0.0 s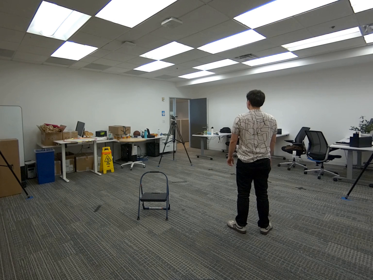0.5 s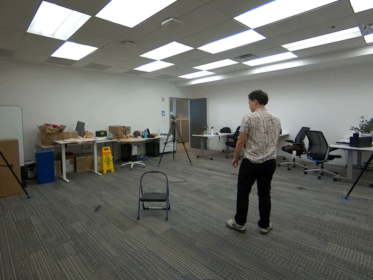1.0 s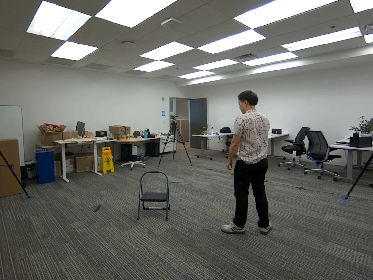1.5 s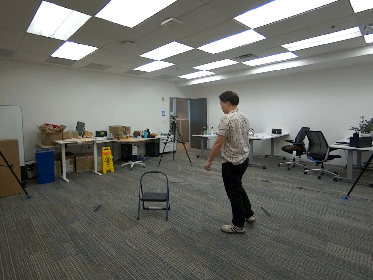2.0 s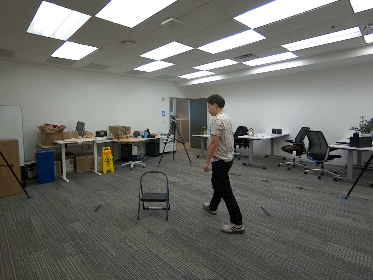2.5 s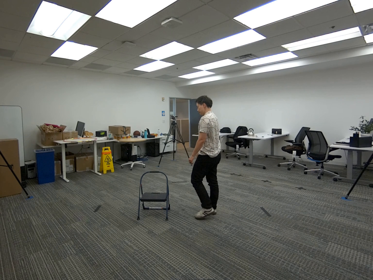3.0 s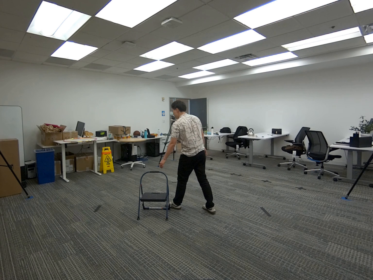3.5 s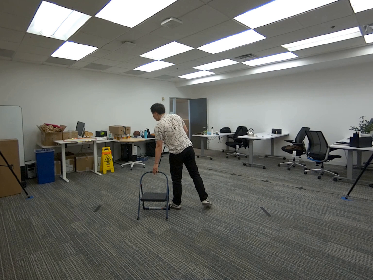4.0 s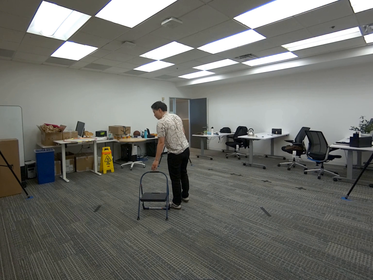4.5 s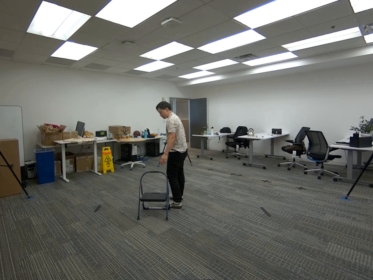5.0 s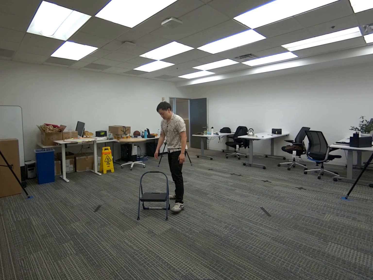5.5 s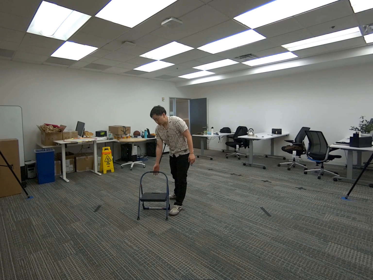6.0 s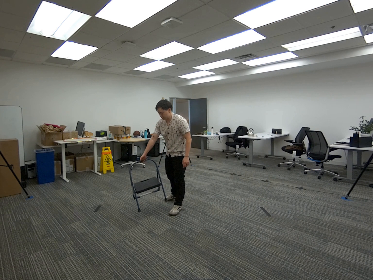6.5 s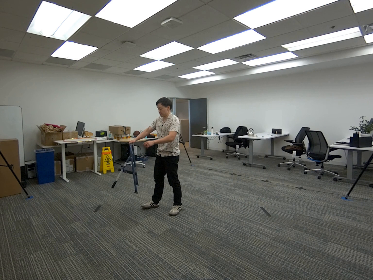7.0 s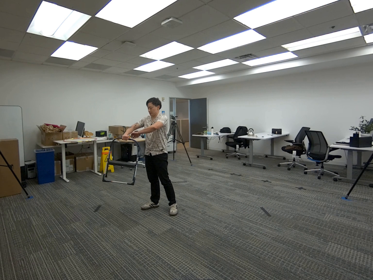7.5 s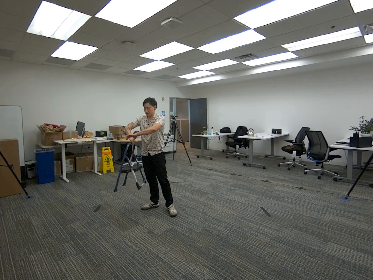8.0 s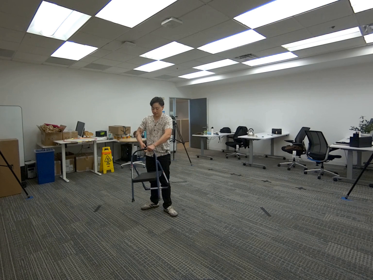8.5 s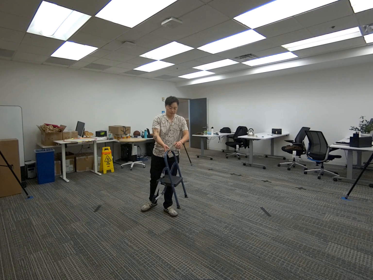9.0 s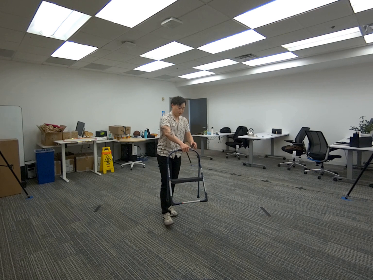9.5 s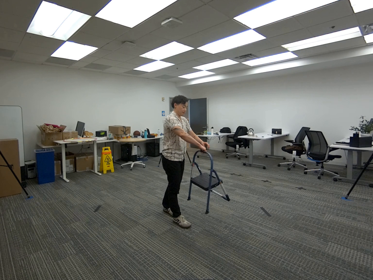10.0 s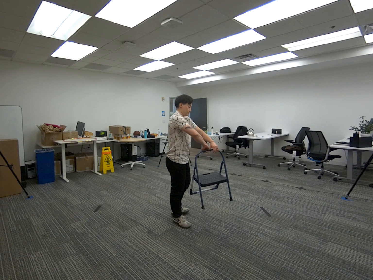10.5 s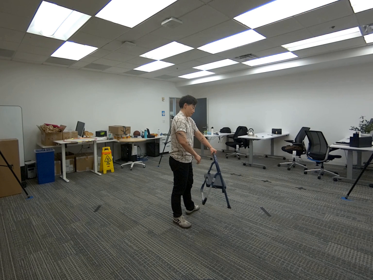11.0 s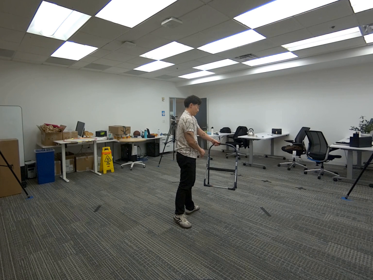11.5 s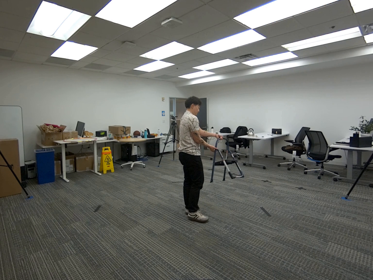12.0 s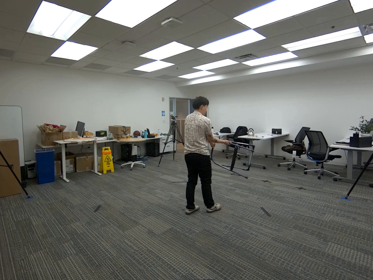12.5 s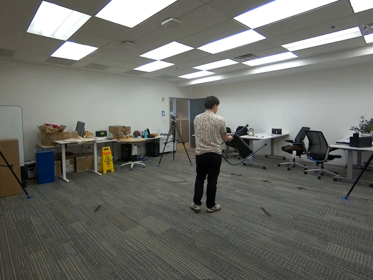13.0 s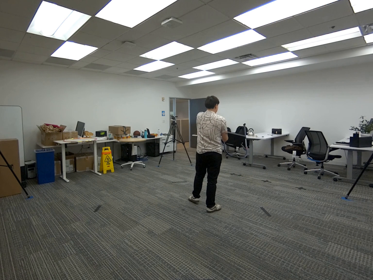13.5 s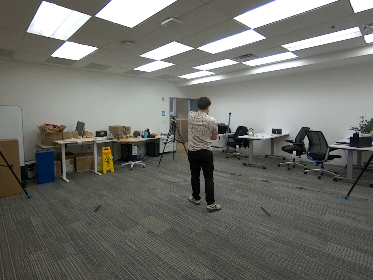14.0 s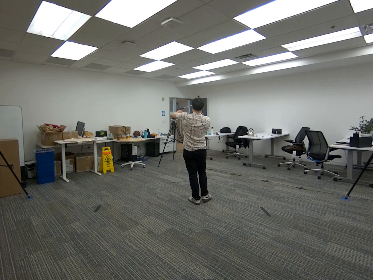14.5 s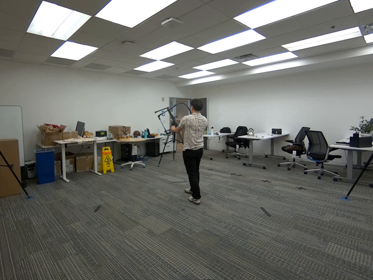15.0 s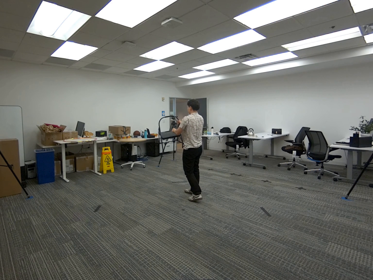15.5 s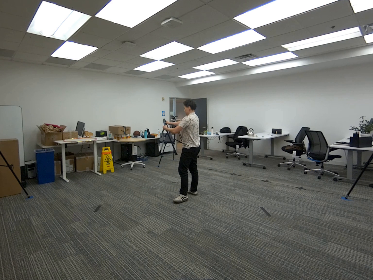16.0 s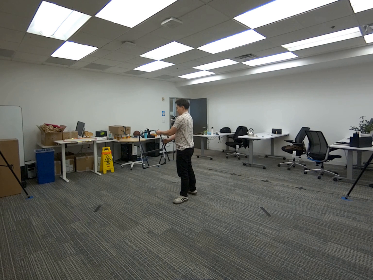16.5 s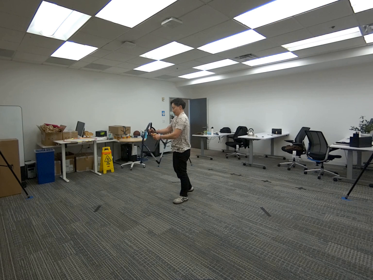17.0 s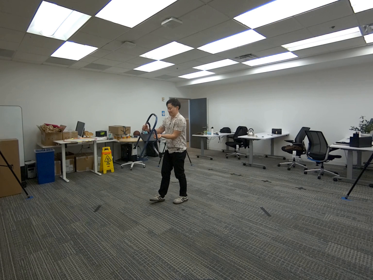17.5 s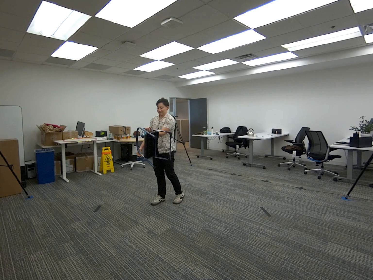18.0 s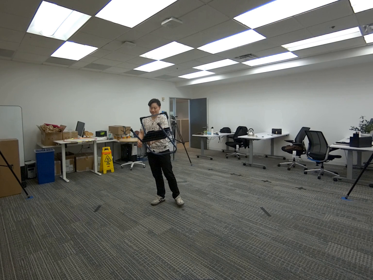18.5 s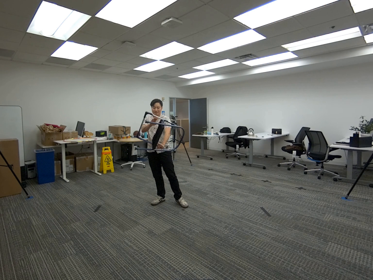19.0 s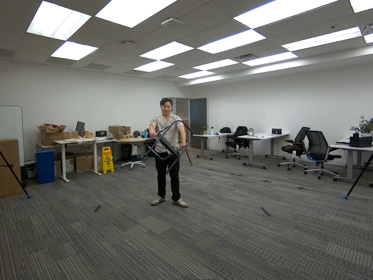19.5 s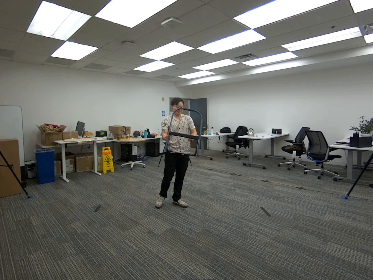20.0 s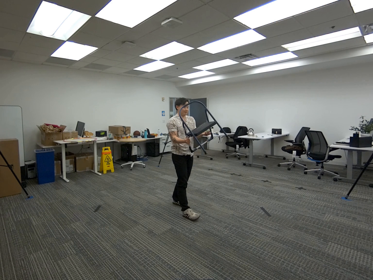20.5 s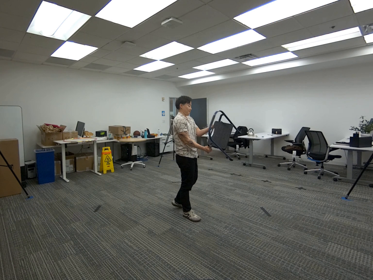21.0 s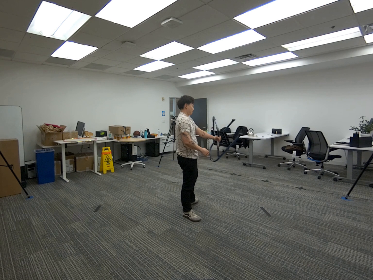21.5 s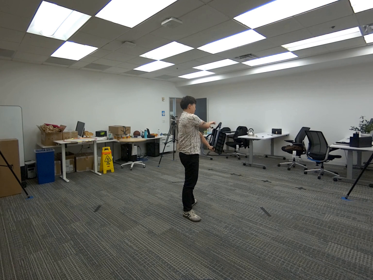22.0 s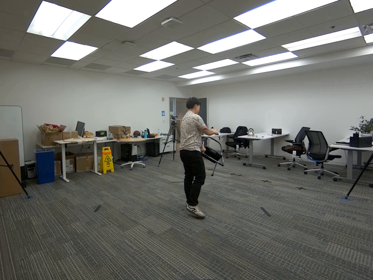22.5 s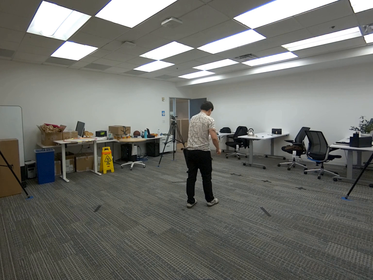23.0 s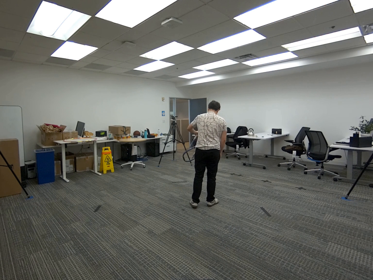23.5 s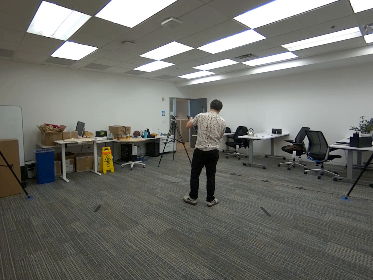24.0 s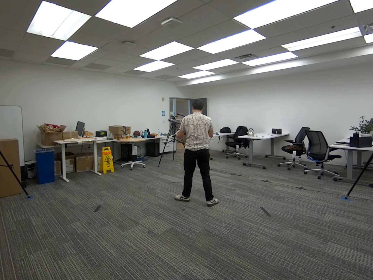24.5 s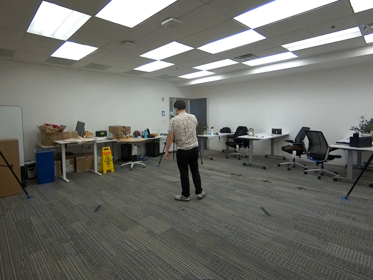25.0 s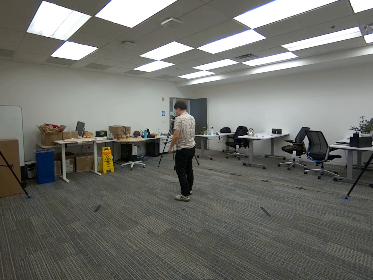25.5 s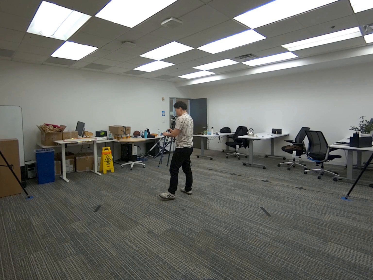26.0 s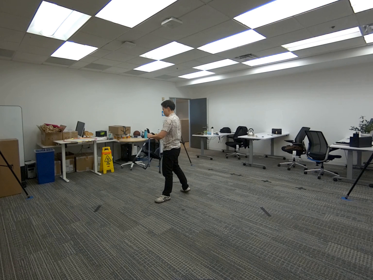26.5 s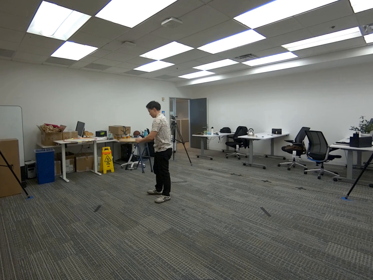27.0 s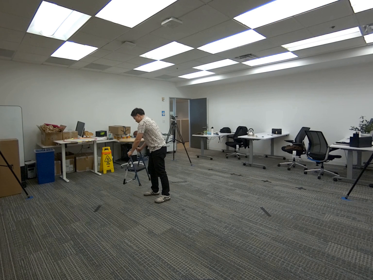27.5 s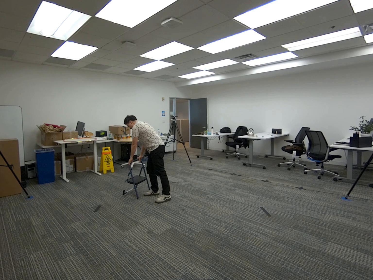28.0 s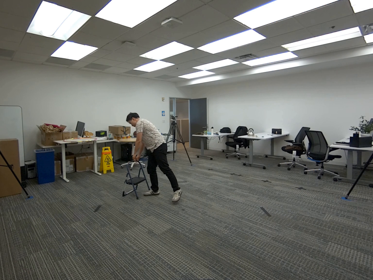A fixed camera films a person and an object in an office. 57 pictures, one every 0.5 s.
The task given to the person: Walk over to the step ladder and pick up the step ladder rotating the step ladder and yourself around the bounding area.
